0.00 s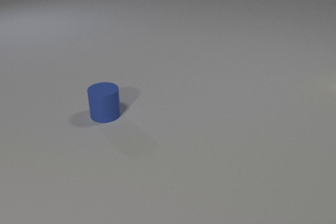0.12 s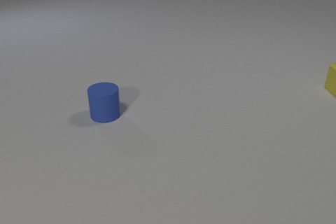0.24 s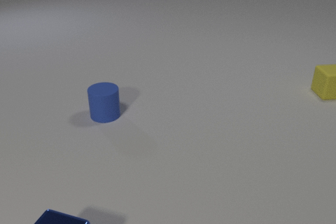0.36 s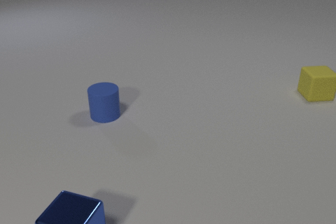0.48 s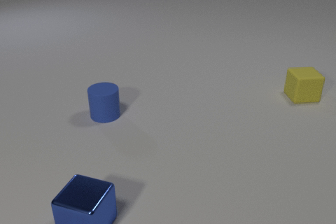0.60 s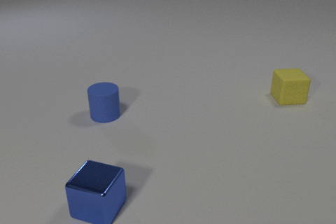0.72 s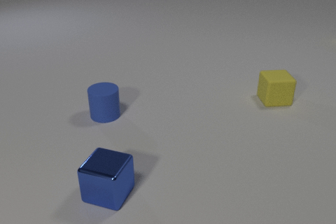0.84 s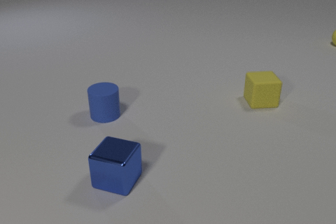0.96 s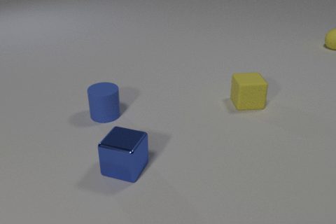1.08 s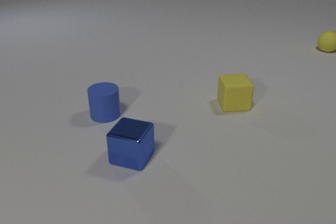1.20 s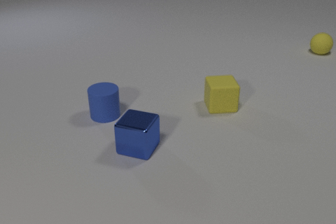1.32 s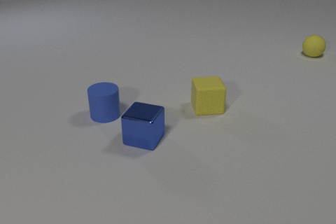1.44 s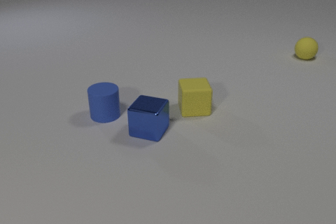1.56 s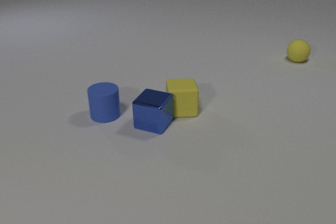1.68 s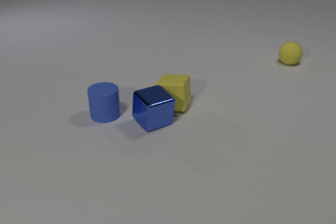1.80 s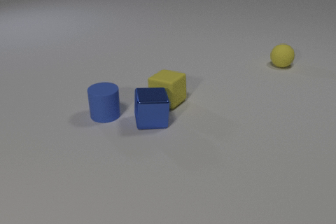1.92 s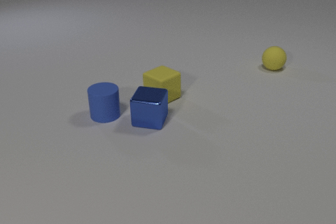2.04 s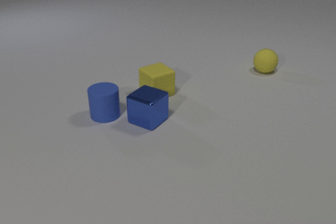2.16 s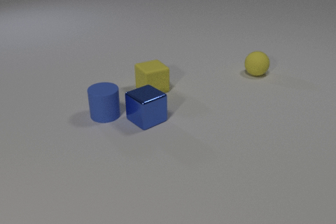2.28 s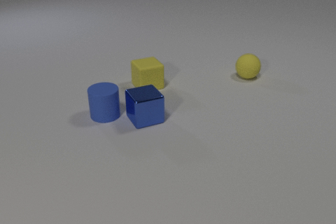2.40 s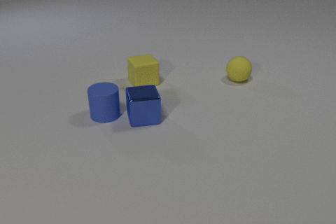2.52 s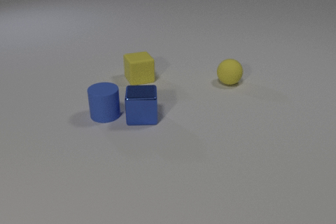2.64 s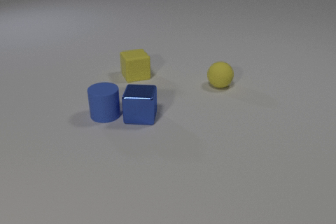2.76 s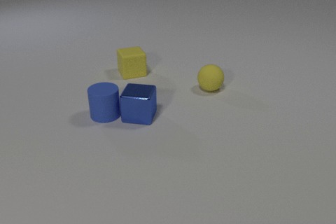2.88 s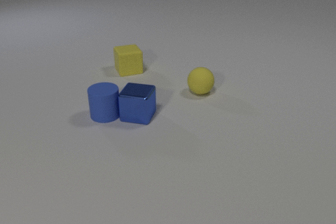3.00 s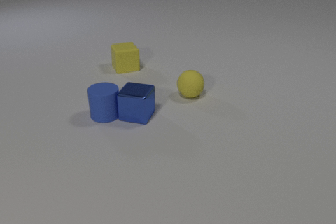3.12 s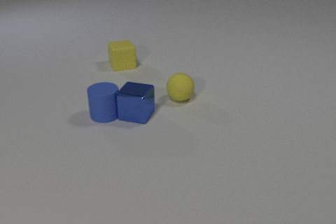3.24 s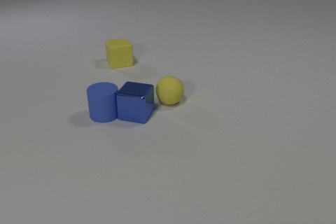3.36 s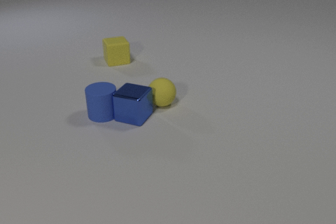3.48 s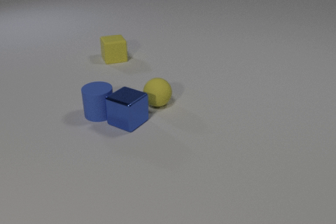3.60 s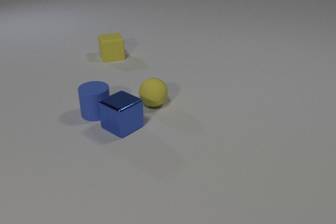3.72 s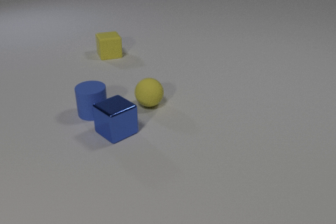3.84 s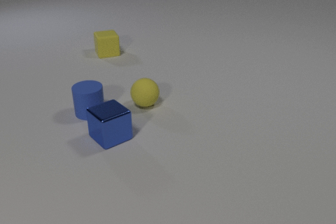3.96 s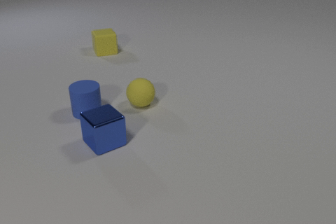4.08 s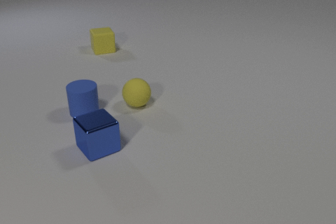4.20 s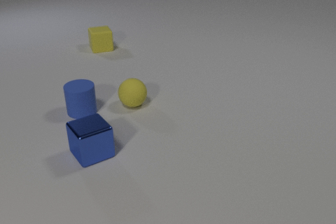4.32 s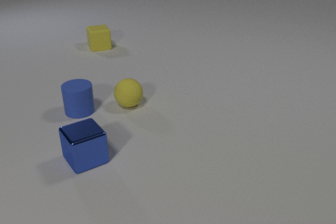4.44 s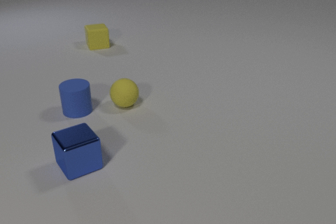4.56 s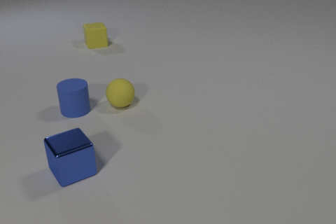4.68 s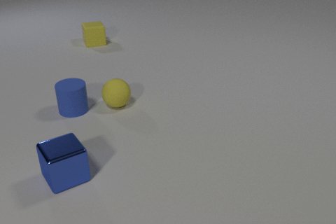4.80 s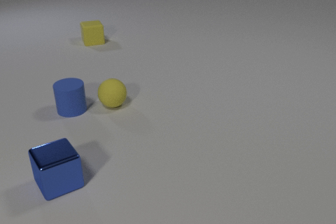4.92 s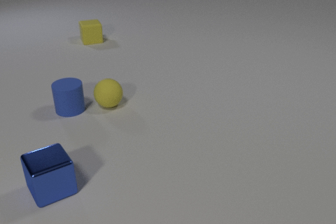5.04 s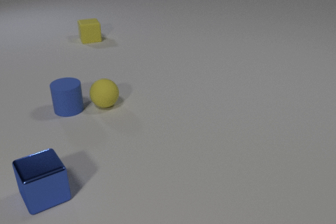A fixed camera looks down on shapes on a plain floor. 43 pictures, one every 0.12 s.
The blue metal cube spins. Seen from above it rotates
clockwise.
The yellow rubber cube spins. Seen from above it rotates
clockwise.
0.00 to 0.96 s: The blue metal cube comes in at the bottom edge, slides away from the camera and to the right. The yellow rubber cube comes in at the right edge, slides to the left and toward the camera. The yellow rubber sphere comes in at the right edge, rolls toward the camera and to the left.
0.96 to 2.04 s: The blue metal cube slides away from the camera, spins clockwise seen from above by about 105 degrees, its near face sliding to the left. The yellow rubber cube slides to the left, spins clockwise seen from above by about 60 degrees, its near face sliding to the left. The yellow rubber sphere rolls toward the camera and to the left. The blue metal cube and the yellow rubber cube collide.
2.04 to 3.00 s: The blue metal cube slides to the left and away from the camera, spins so that its near face slides to the left, clockwise seen from above. The yellow rubber cube slides away from the camera and to the left. The yellow rubber sphere rolls to the left and toward the camera. The blue metal cube and the blue rubber cylinder collide.
3.00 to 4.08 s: The blue metal cube slides toward the camera and to the left, spins clockwise seen from above by about 45 degrees, its near face sliding to the left. The yellow rubber cube slides away from the camera and to the left. The yellow rubber sphere rolls to the left. The blue rubber cylinder slides to the left and away from the camera. The blue metal cube and the yellow rubber sphere collide.
4.08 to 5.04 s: The blue metal cube slides toward the camera and to the left. The yellow rubber cube slides away from the camera. The yellow rubber sphere rolls to the left. The blue rubber cylinder slides to the left and away from the camera.
How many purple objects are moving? 0.
What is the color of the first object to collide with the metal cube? yellow.
What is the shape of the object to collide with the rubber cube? cube.
